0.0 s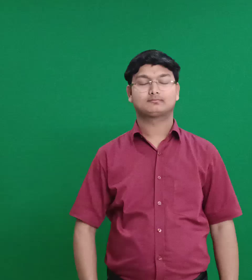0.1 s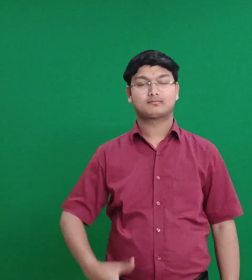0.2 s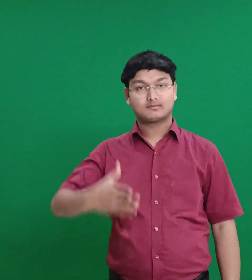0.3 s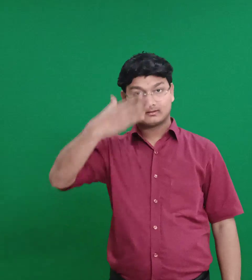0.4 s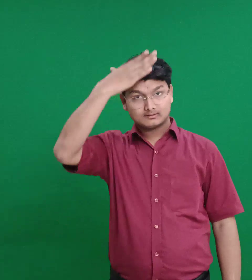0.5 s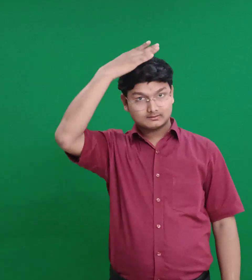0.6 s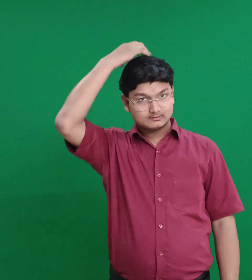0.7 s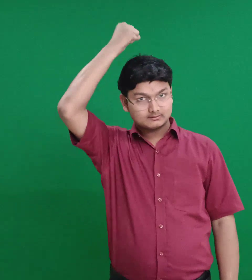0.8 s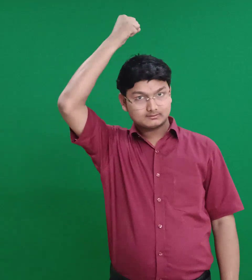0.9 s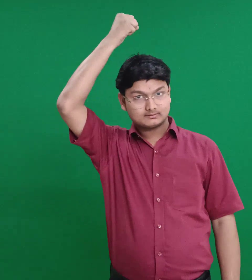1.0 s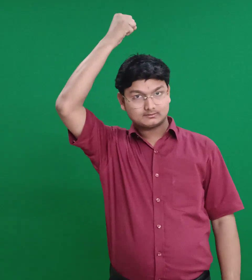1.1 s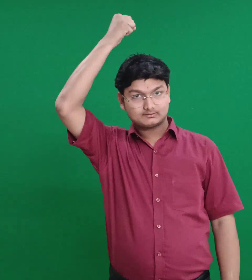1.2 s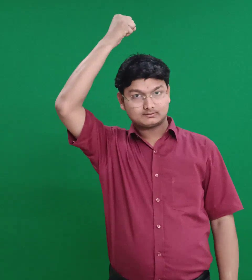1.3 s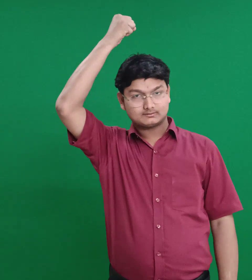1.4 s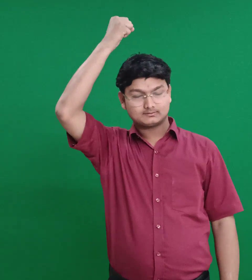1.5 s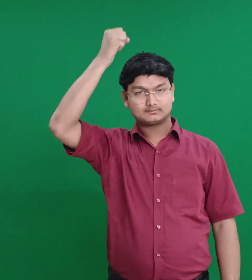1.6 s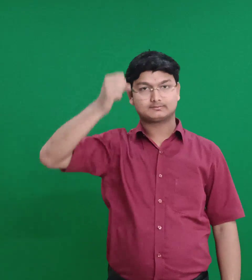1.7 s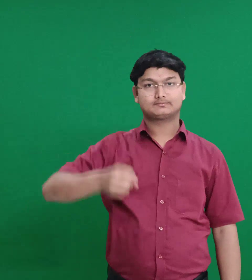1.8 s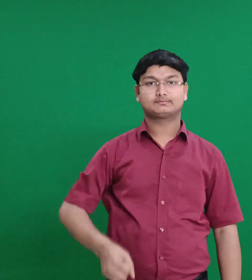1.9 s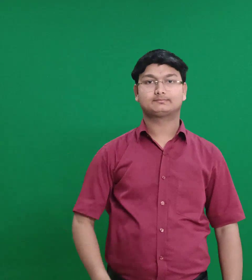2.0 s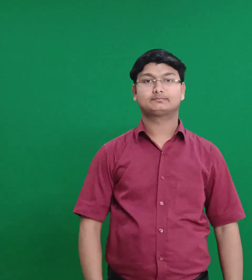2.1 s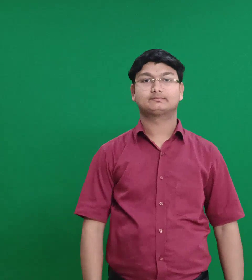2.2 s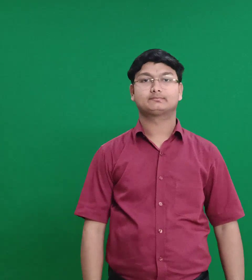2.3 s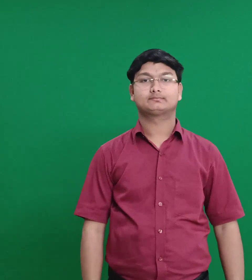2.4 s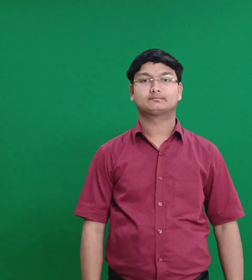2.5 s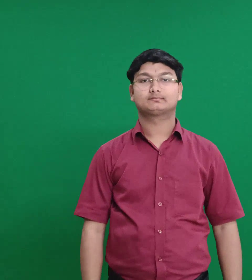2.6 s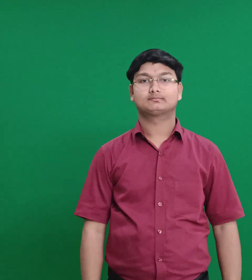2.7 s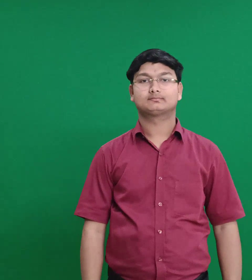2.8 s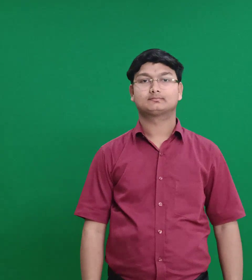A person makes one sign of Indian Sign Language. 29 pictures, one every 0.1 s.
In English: absalom
